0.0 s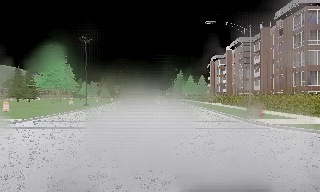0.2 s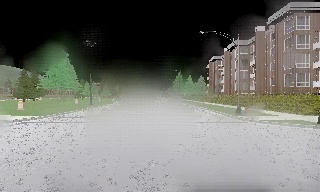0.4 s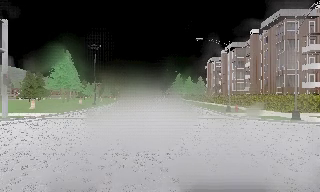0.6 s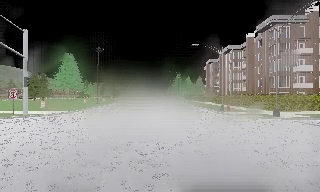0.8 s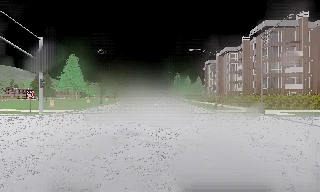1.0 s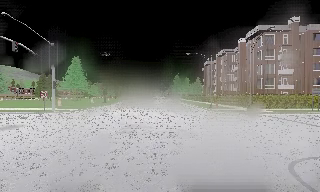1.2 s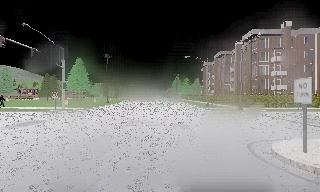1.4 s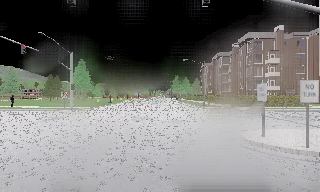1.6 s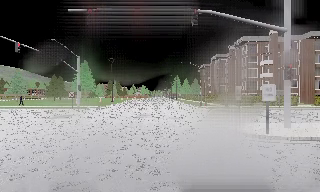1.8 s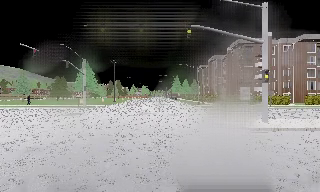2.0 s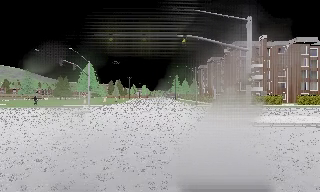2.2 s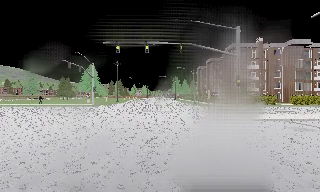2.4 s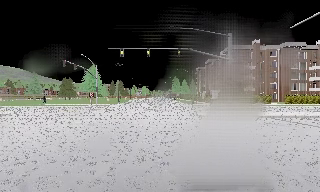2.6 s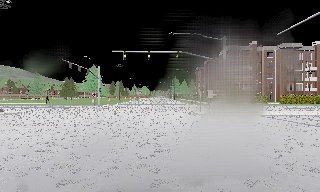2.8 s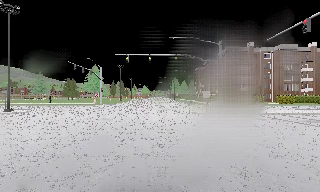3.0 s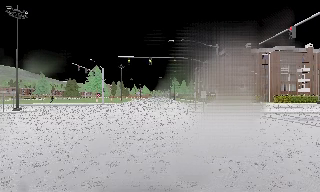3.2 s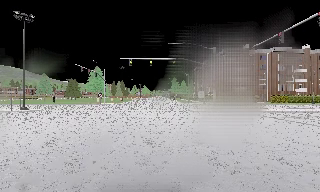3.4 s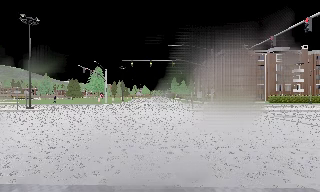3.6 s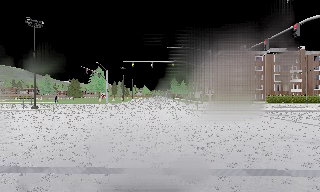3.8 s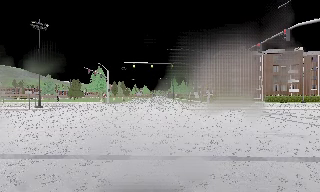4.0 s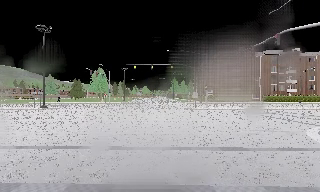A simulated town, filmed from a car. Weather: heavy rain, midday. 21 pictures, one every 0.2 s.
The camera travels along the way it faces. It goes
backward.
0.0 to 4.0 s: The camera travels backward, about 30 m, so what stands in front gets smaller. It loses speed.
The film runs backward here.
